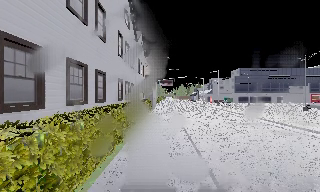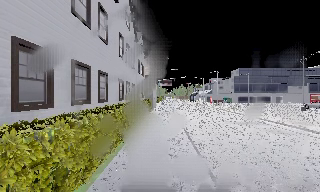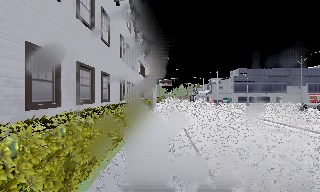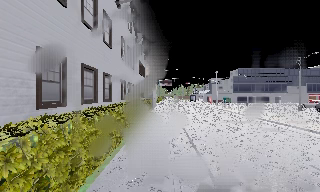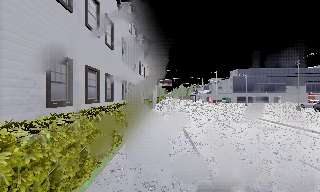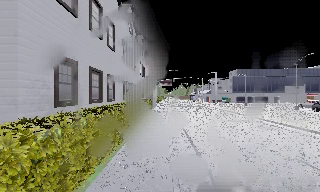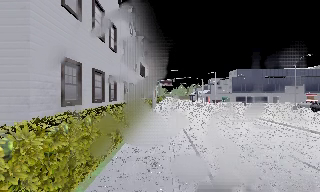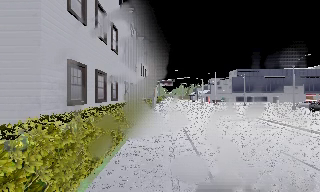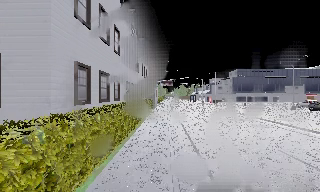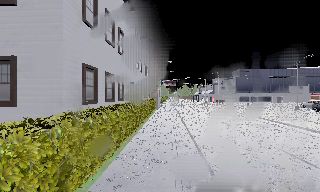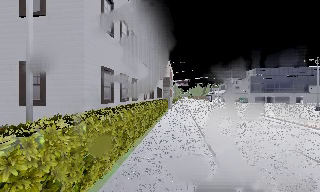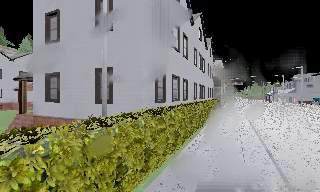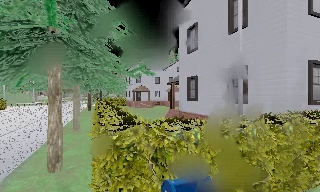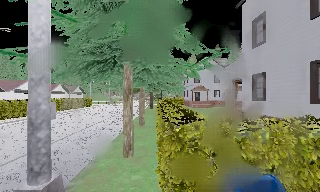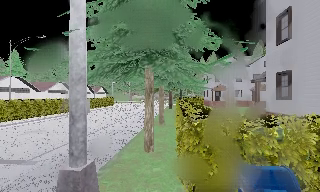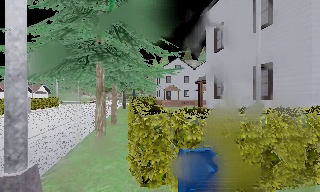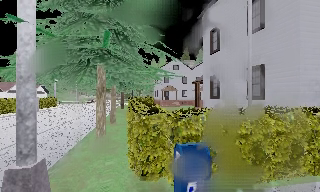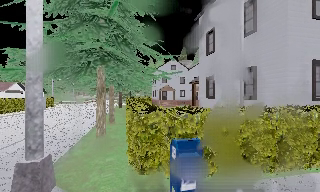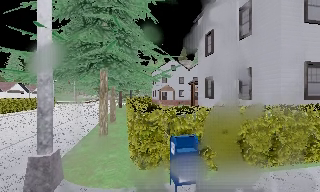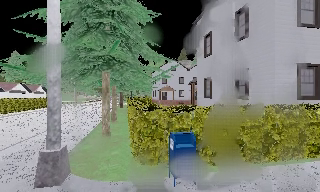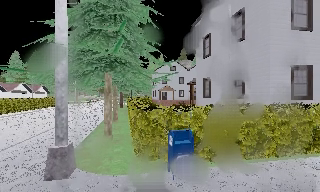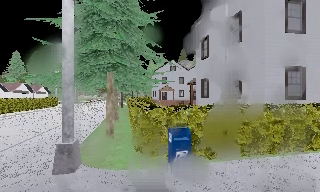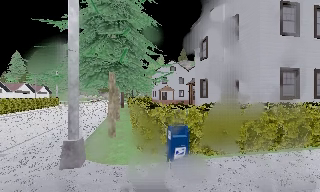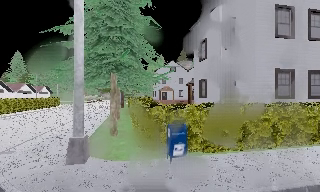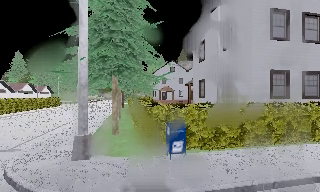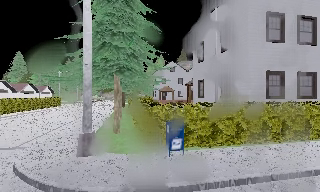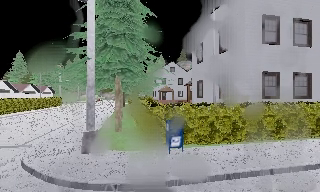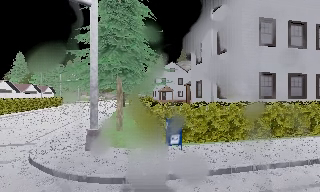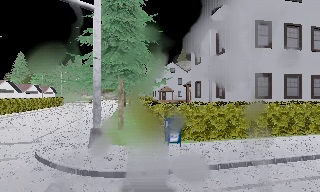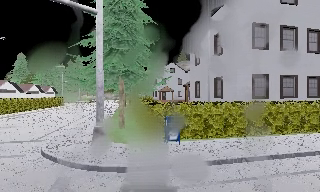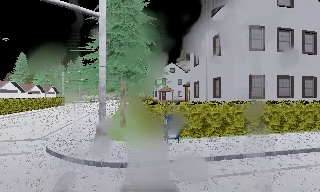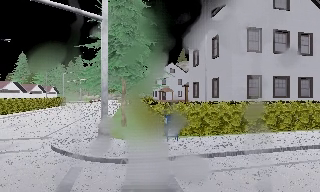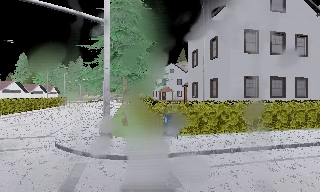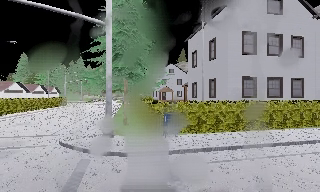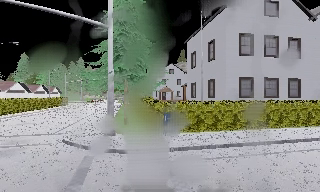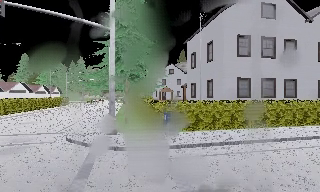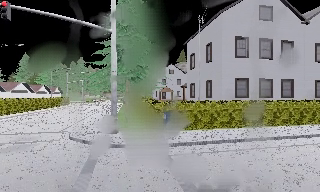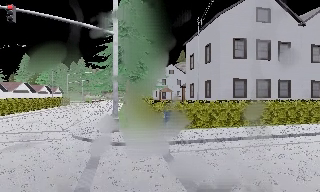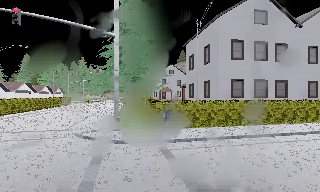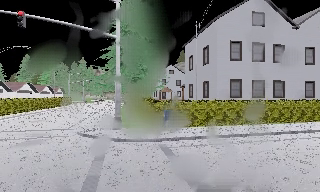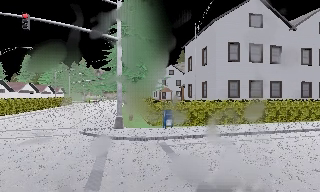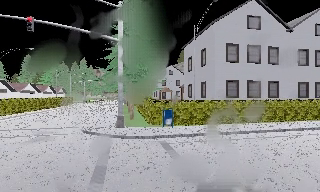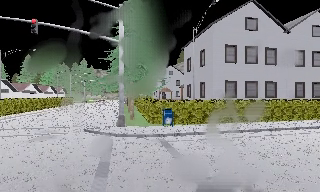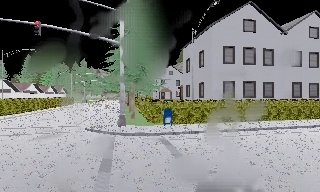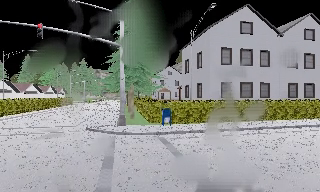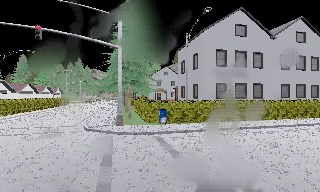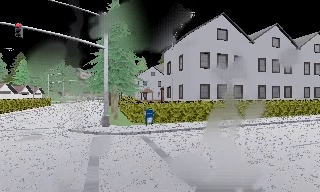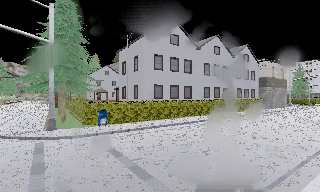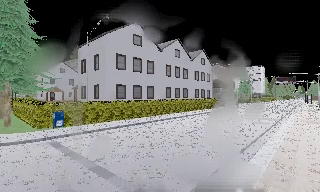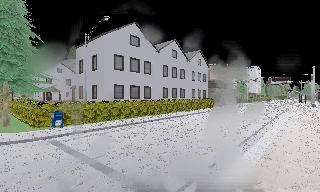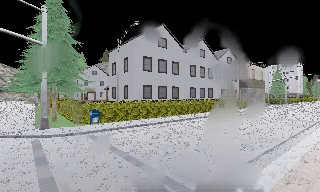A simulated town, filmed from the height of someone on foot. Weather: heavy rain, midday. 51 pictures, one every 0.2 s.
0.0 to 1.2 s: The camera travels backward, about 2 m, so what stands in front gets smaller.
1.2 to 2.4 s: The camera swings to its left by about 65 degrees, and the scene slides to the right. It travels backward, about 1.5 m.
2.4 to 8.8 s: The camera travels backward, about 9 m, so what stands in front gets smaller.
8.8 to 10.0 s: The scene slides to the left, as the camera pans about 25 degrees to its right. It travels backward, about 2 m, so what stands in front gets smaller.
The film runs backward here.
